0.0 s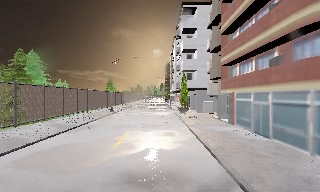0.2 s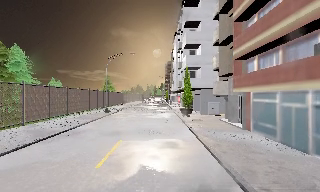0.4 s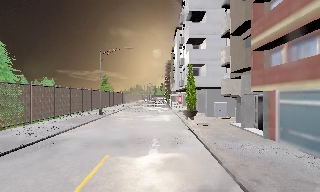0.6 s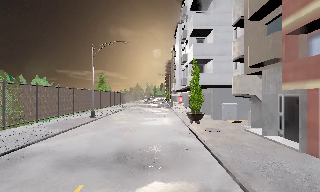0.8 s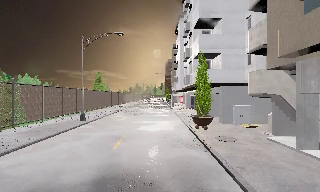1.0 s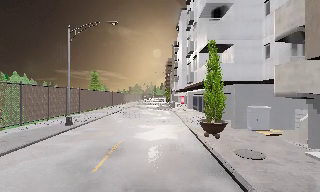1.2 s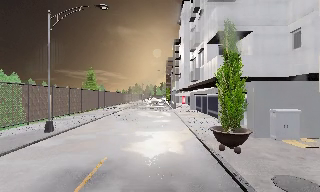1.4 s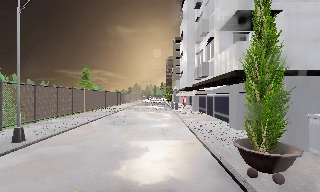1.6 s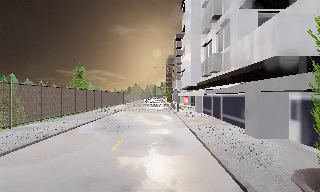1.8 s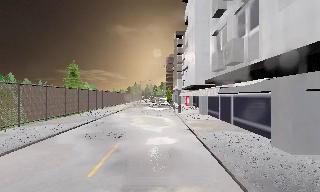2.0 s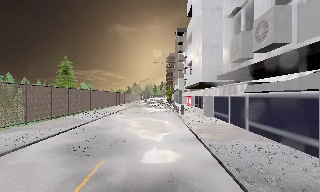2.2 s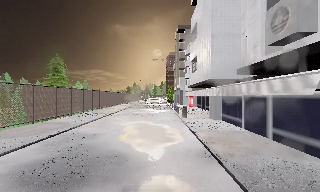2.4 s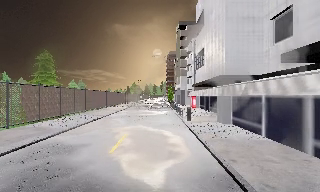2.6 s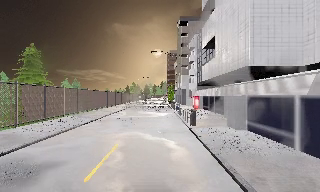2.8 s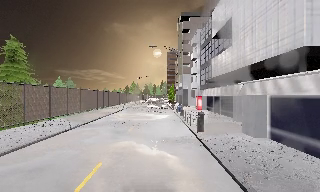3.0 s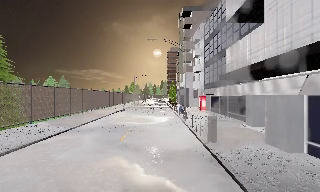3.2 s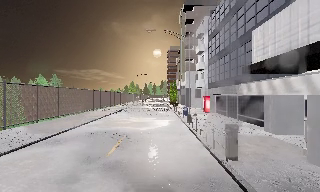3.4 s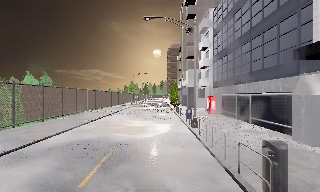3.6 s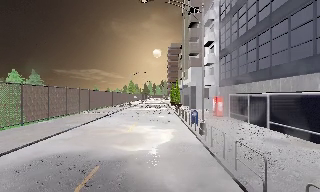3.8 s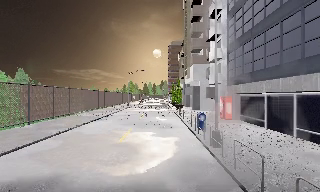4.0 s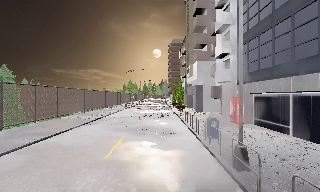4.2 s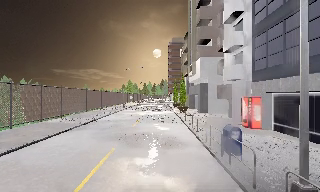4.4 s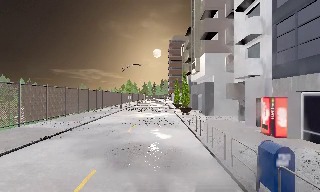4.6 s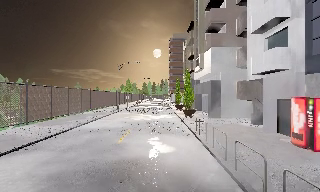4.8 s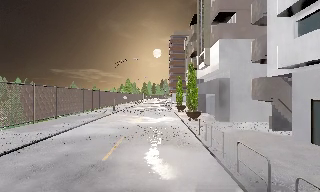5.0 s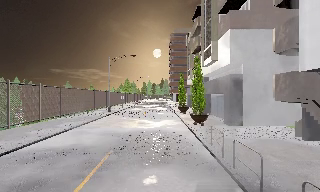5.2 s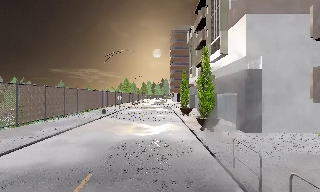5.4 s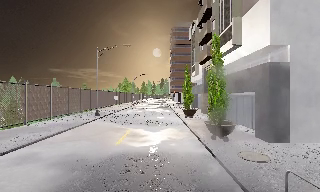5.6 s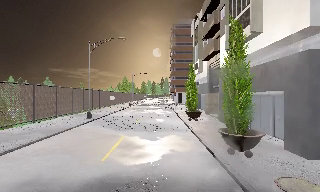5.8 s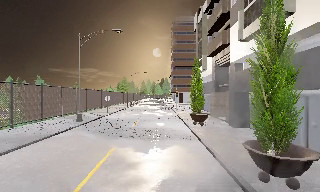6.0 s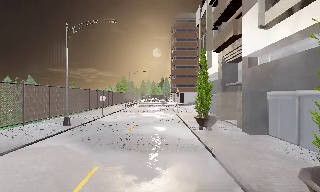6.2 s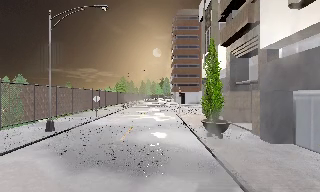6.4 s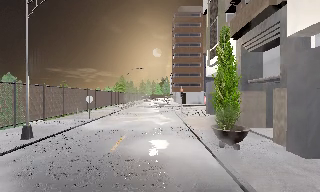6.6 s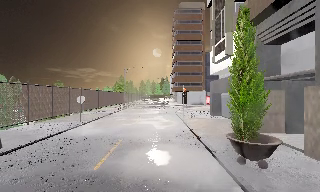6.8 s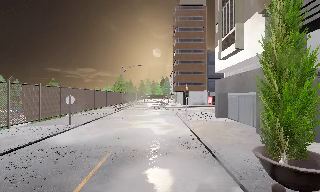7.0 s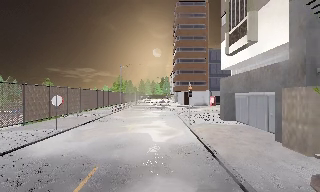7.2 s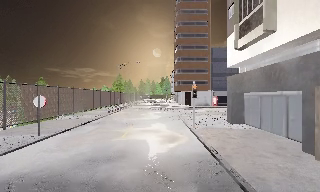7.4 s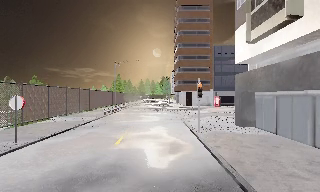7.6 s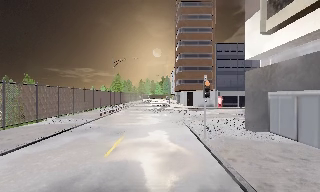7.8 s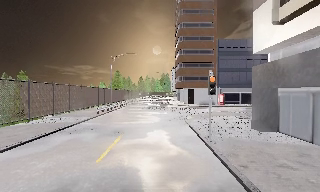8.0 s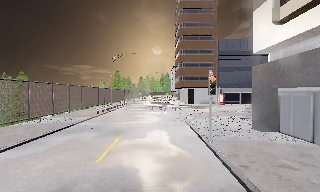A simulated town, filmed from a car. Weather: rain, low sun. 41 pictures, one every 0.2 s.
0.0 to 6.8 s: The camera travels forward, about 70 m, so what stands in front looms larger.
6.8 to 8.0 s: The camera travels forward, about 7 m, so what stands in front looms larger. It loses speed.
The film runs forward here.
